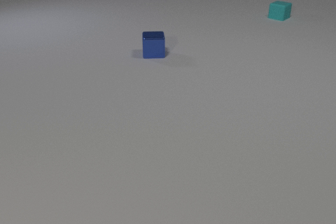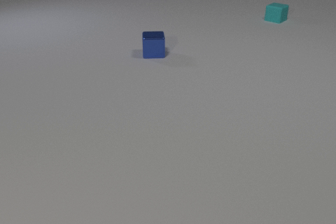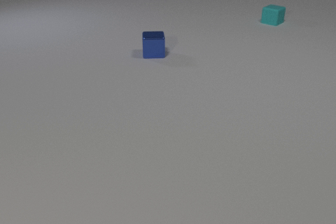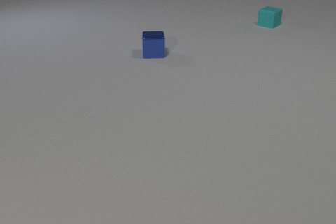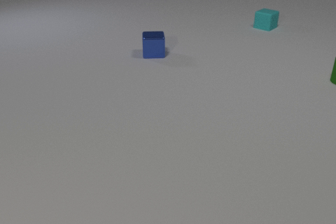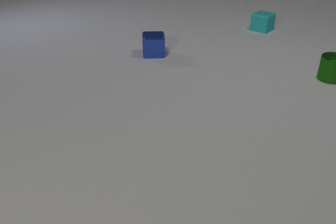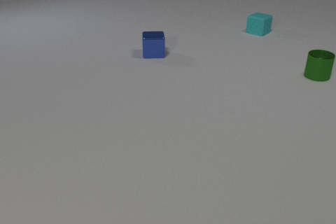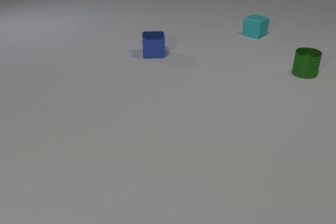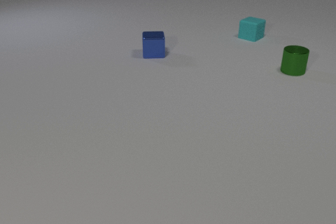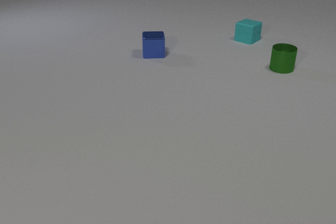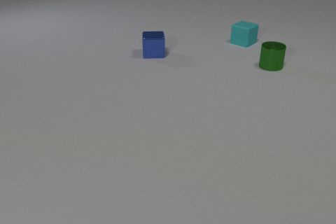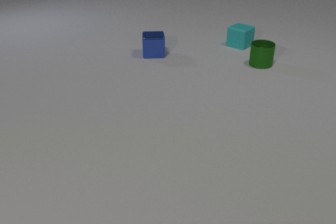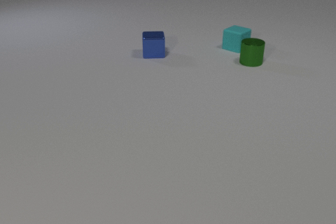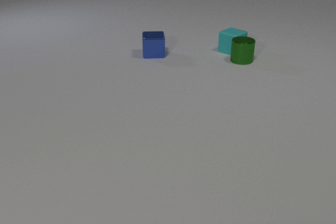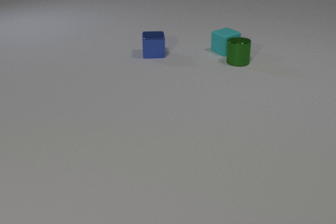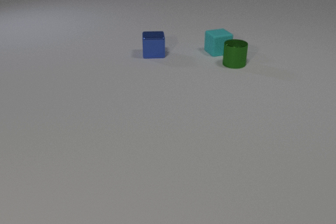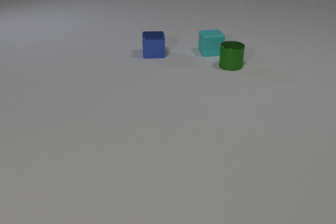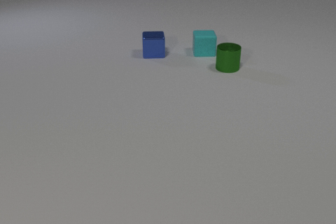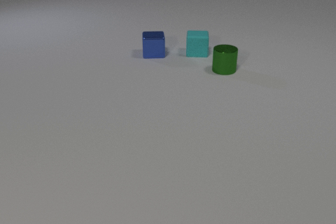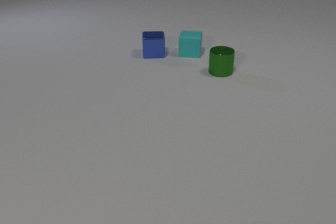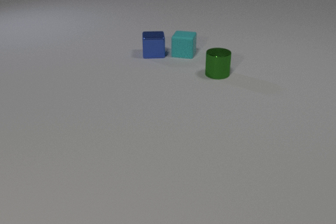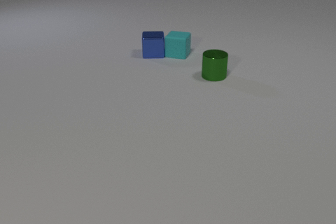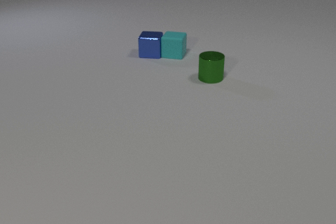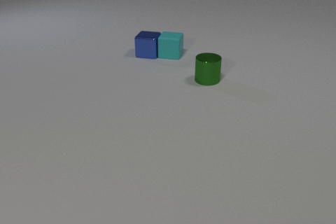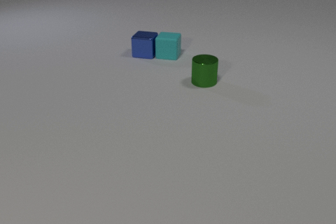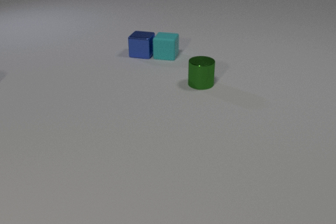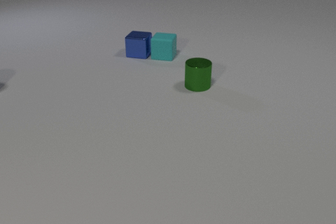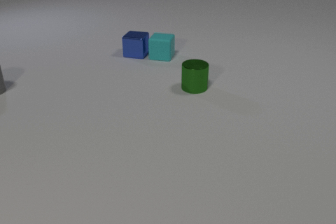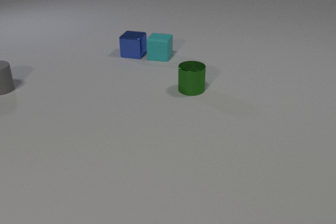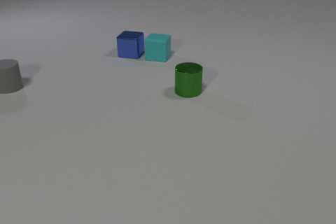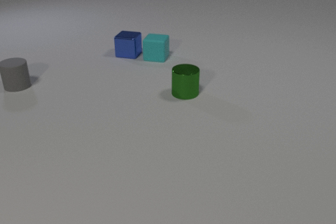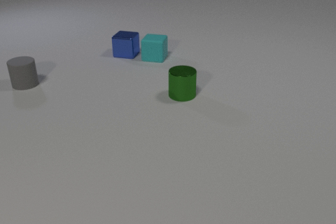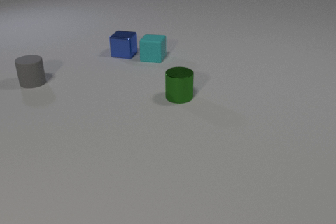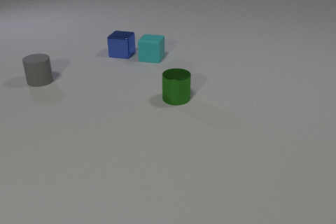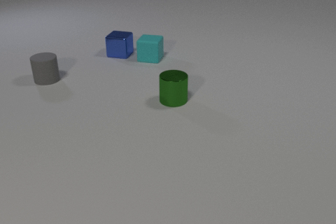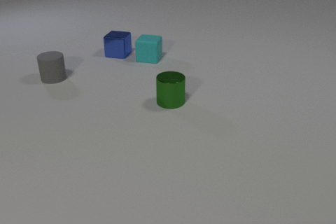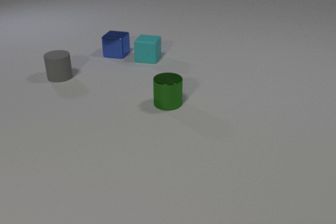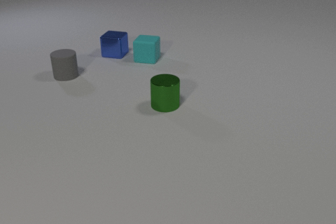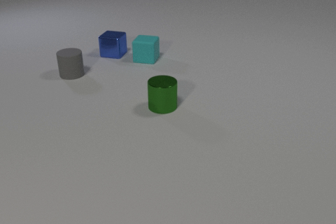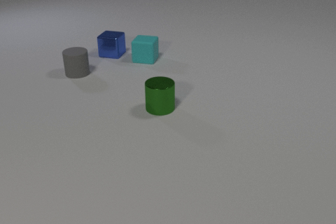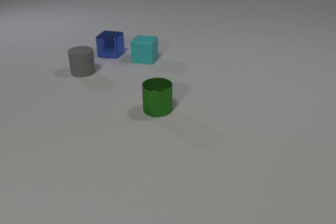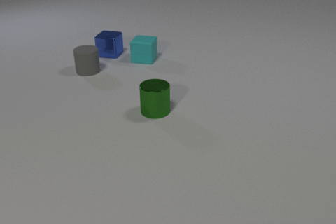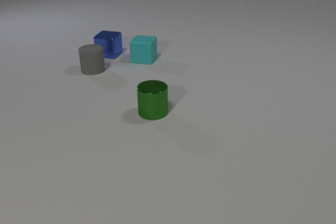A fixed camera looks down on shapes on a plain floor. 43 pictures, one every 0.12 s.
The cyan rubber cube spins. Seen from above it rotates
clockwise.
The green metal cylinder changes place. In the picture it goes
to the left.
0.00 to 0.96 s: The green metal cylinder comes in at the right edge, slides to the left. The cyan rubber cube slides toward the camera.
0.96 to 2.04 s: The green metal cylinder slides to the left. The cyan rubber cube slides toward the camera and to the left, spins so that its near face slides to the left, clockwise seen from above. The green metal cylinder and the cyan rubber cube collide.
2.04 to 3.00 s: The green metal cylinder slides toward the camera and to the left. The cyan rubber cube slides to the left. The blue metal cube slides to the left. The cyan rubber cube and the blue metal cube collide.
3.00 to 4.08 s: The green metal cylinder slides toward the camera and to the left. The cyan rubber cube slides to the left and toward the camera. The blue metal cube slides to the left. The gray rubber cylinder comes in at the left edge, slides to the right.
4.08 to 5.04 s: The green metal cylinder slides toward the camera and to the left. The cyan rubber cube slides to the left. The blue metal cube slides to the left. The gray rubber cylinder slides to the right.
What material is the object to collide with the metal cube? rubber.
What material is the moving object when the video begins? rubber.
Are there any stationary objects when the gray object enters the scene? no.
